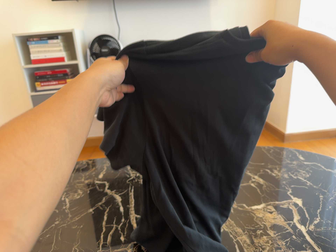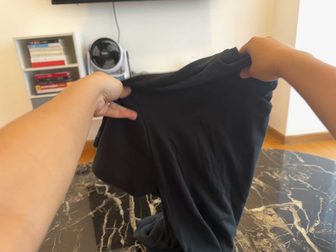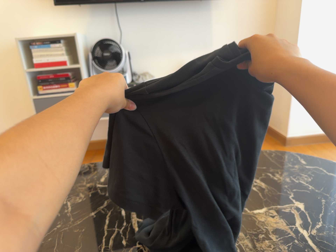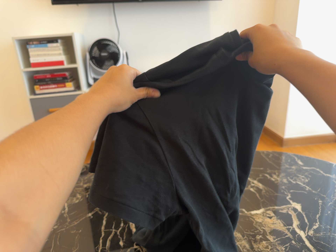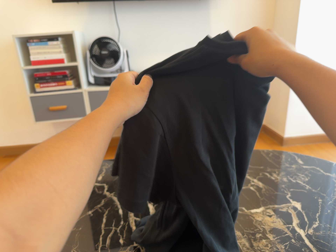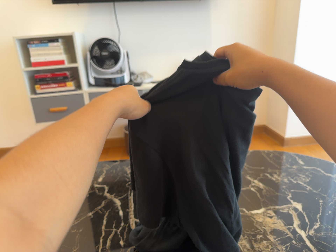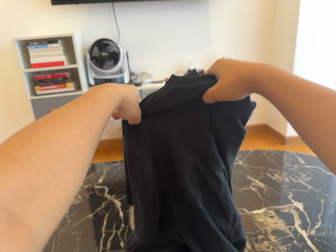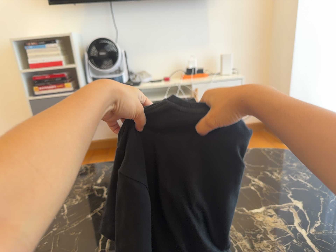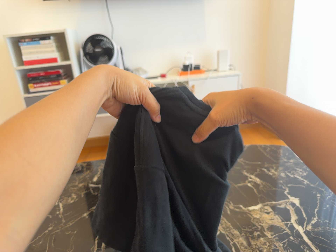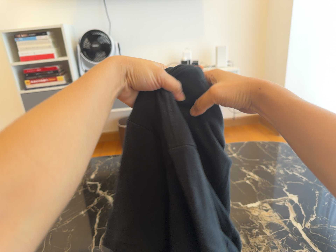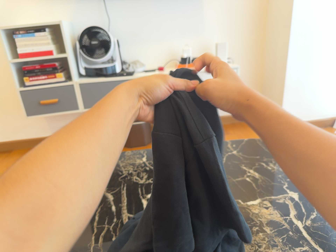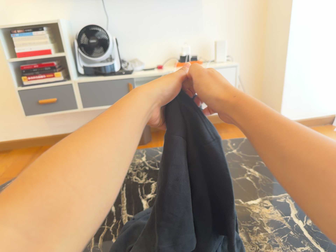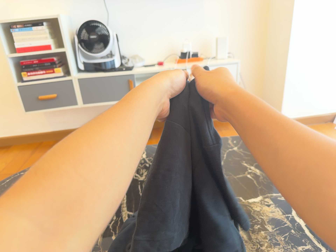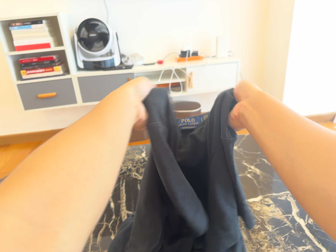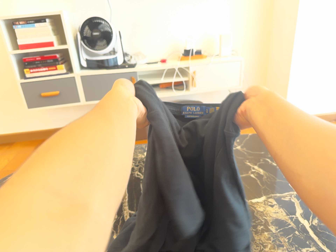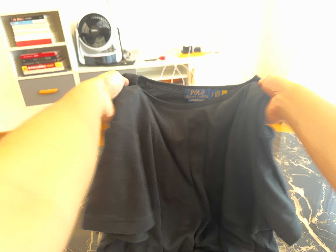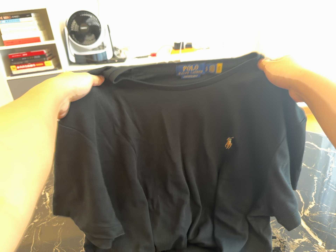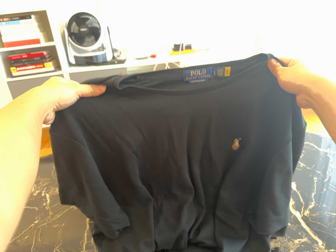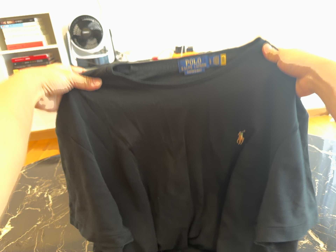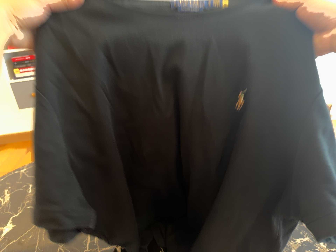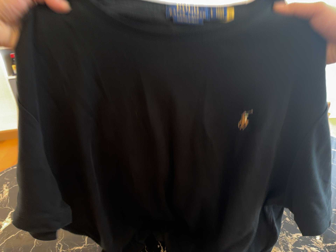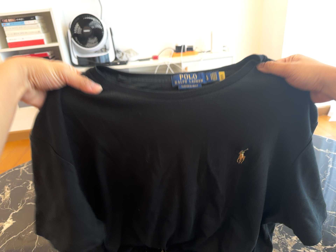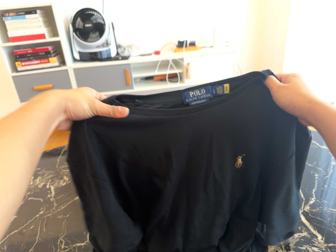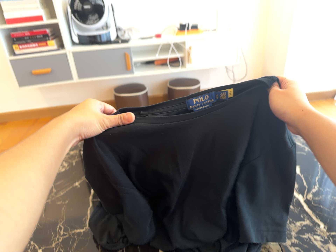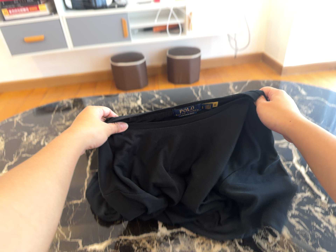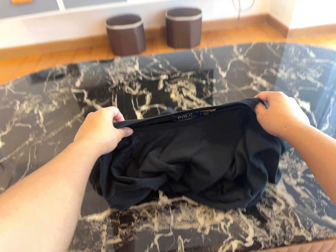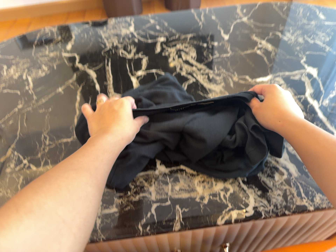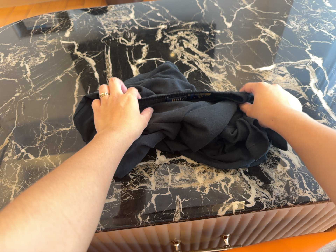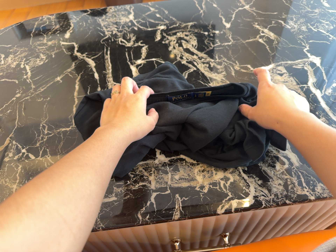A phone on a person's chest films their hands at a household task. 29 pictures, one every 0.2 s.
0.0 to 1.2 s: The camera keeps its place and its aim.
1.2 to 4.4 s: The camera shifts only a little, or ends up much as it began.
4.4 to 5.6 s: The camera travels forward, about 12 cm, so what stands in front looms larger. Its aim tips toward the bottom of its view by about 25 degrees, and the scene shifts upward.
The film runs backward here.
